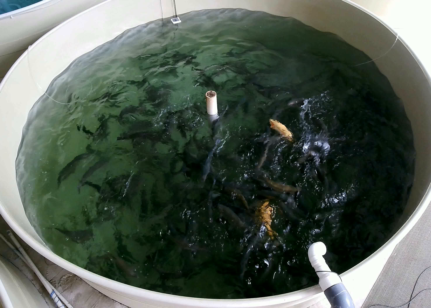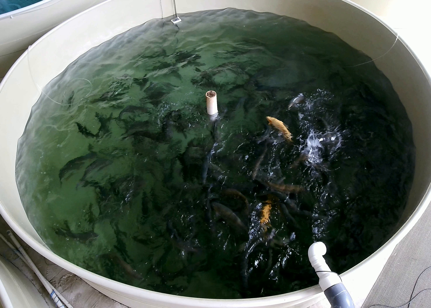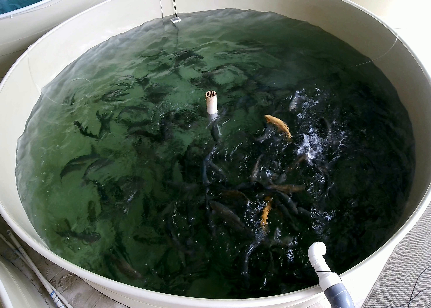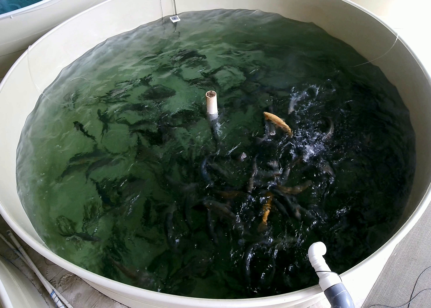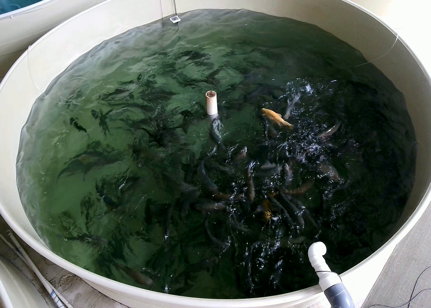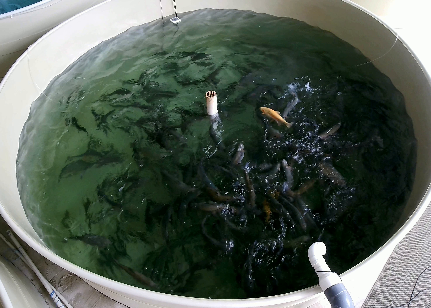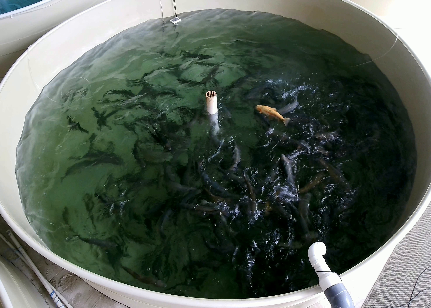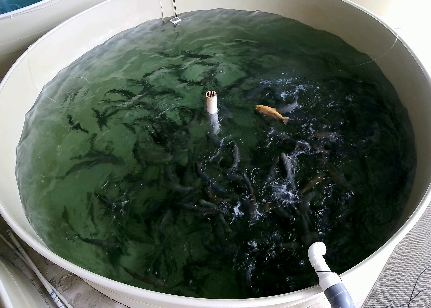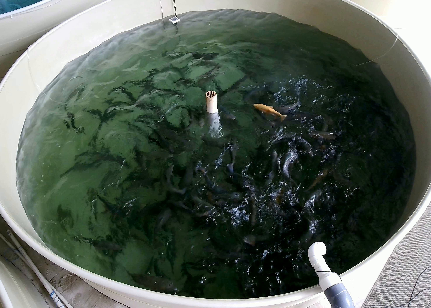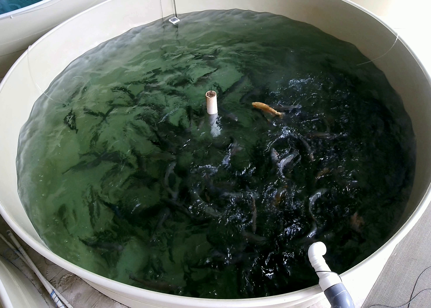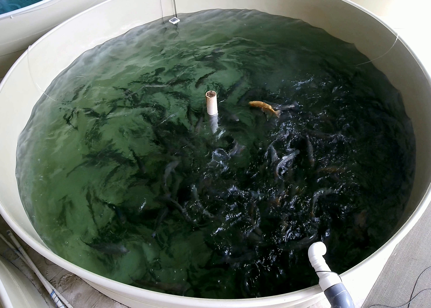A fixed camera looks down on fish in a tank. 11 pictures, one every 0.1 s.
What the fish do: Weak feeding.
